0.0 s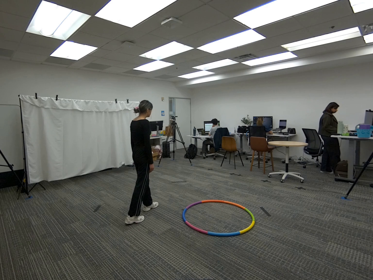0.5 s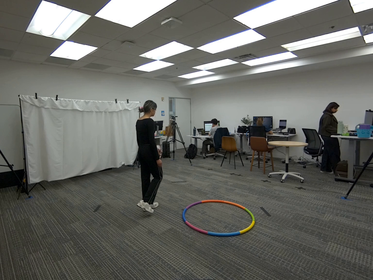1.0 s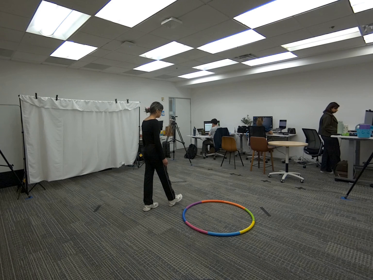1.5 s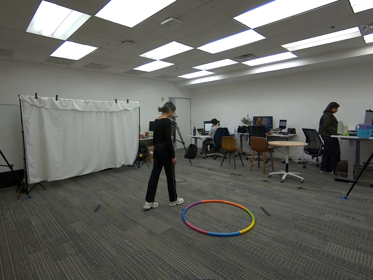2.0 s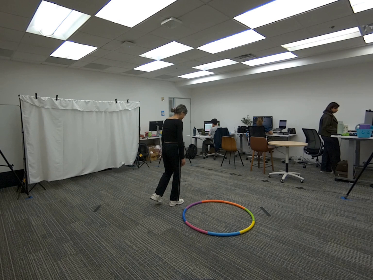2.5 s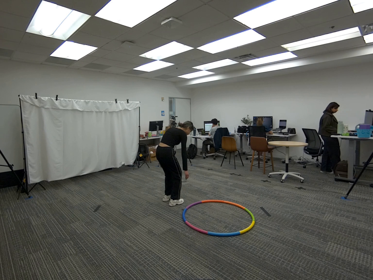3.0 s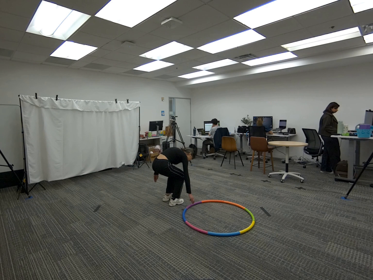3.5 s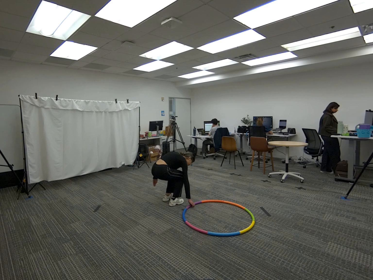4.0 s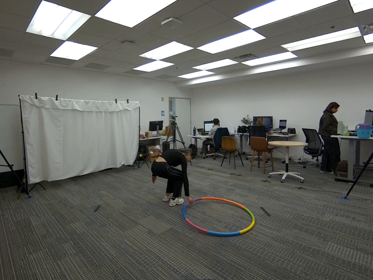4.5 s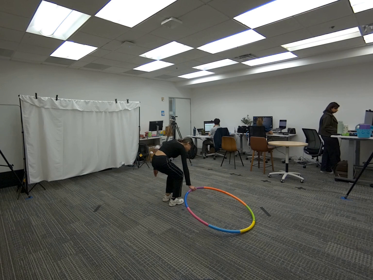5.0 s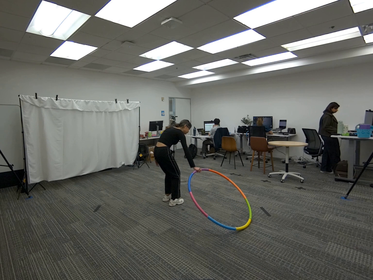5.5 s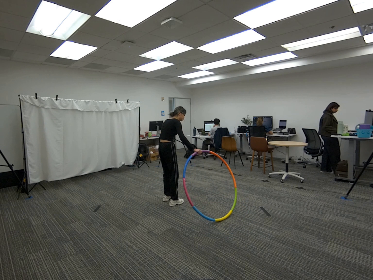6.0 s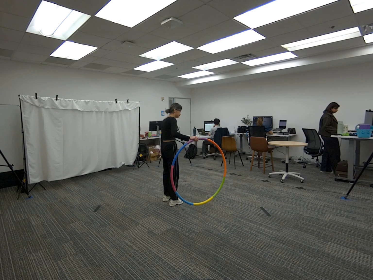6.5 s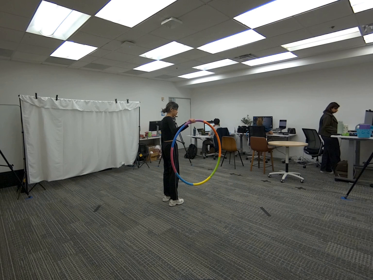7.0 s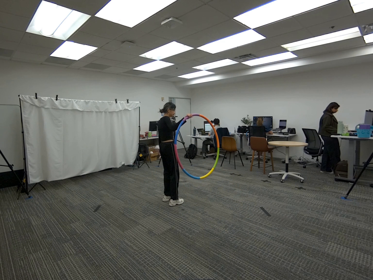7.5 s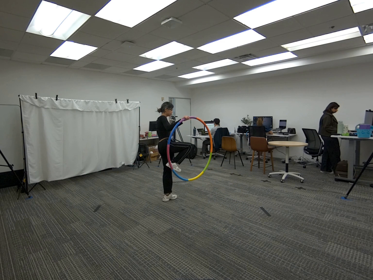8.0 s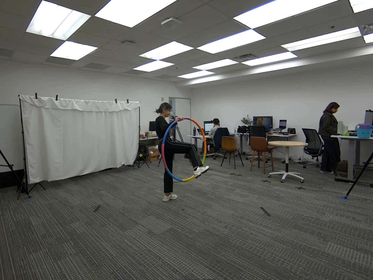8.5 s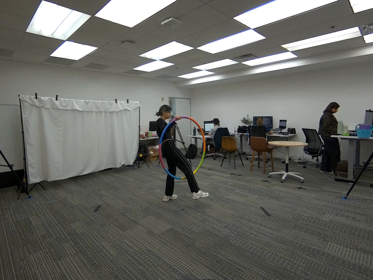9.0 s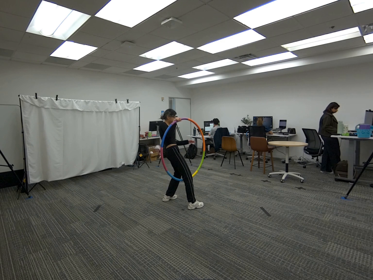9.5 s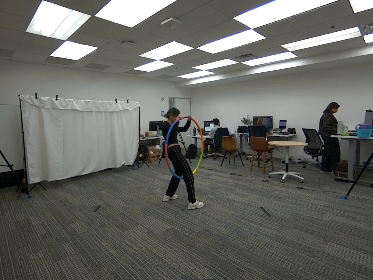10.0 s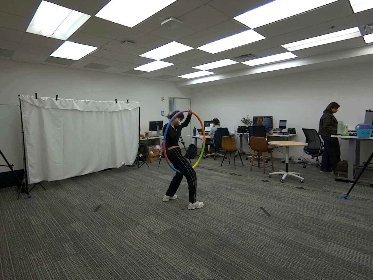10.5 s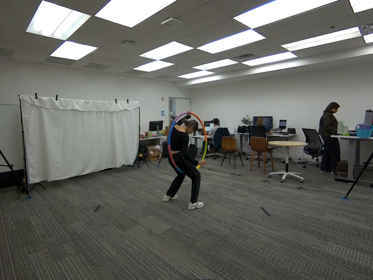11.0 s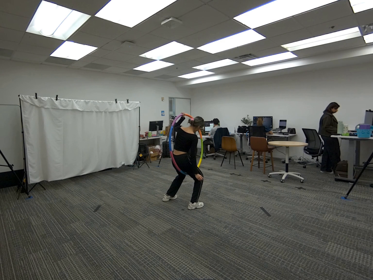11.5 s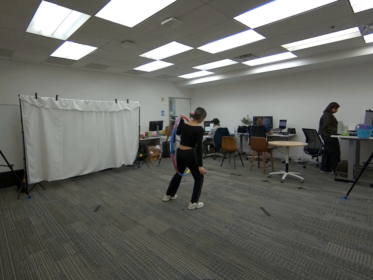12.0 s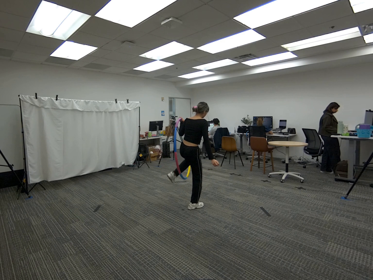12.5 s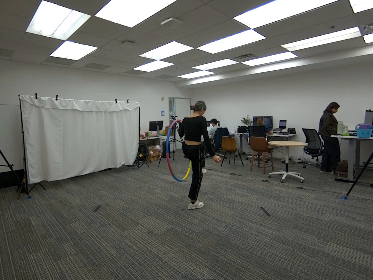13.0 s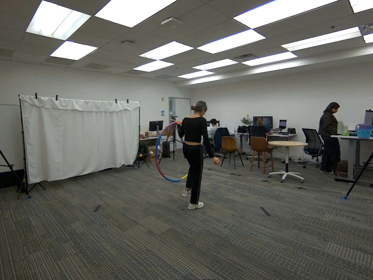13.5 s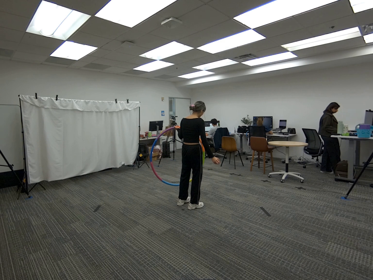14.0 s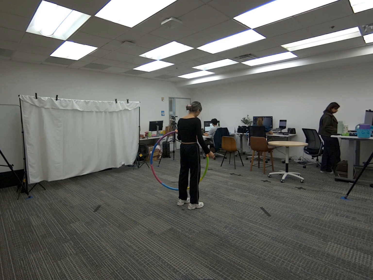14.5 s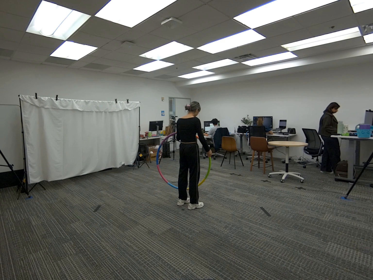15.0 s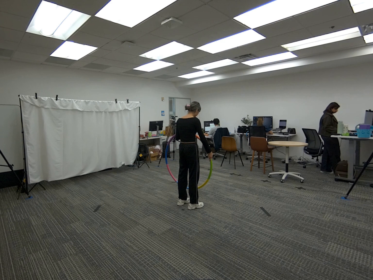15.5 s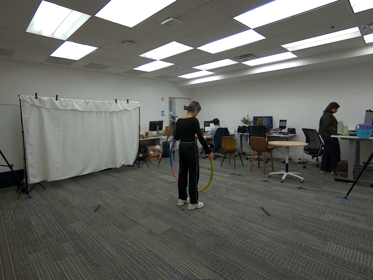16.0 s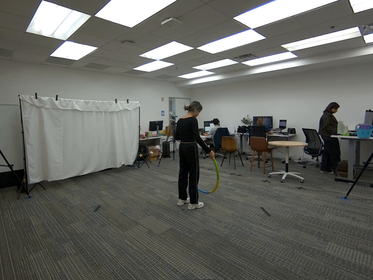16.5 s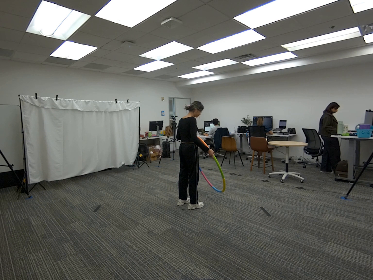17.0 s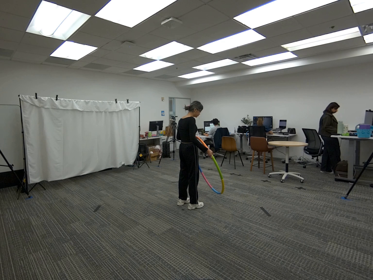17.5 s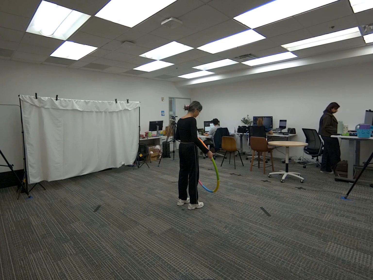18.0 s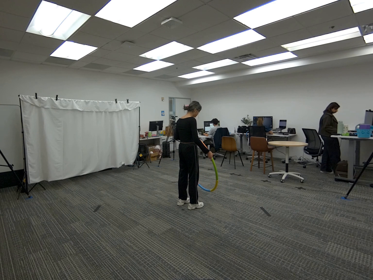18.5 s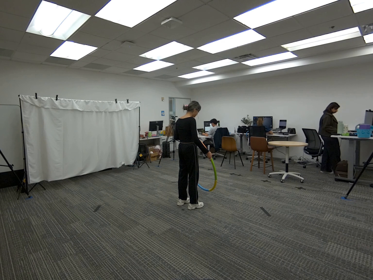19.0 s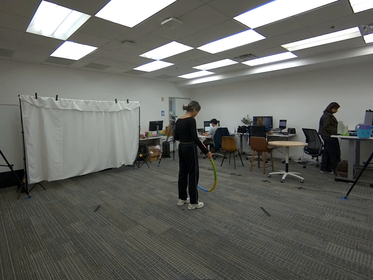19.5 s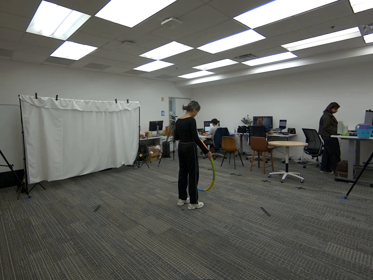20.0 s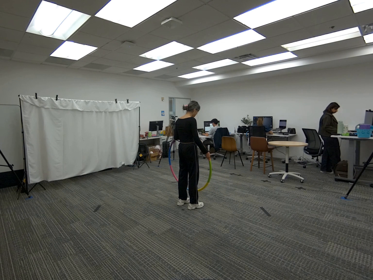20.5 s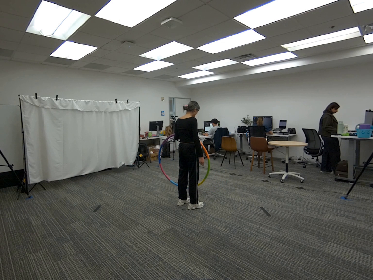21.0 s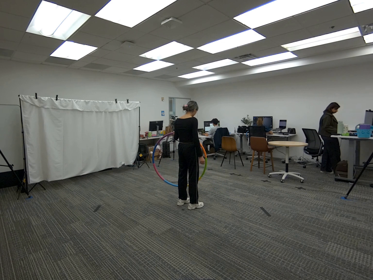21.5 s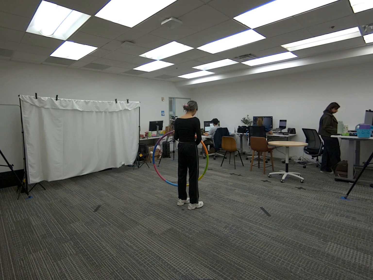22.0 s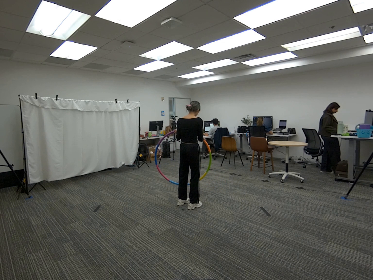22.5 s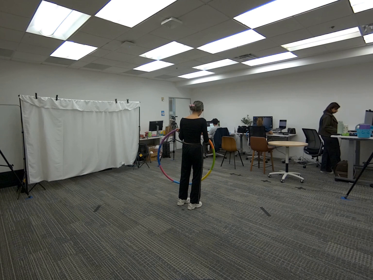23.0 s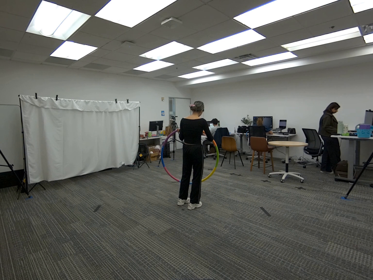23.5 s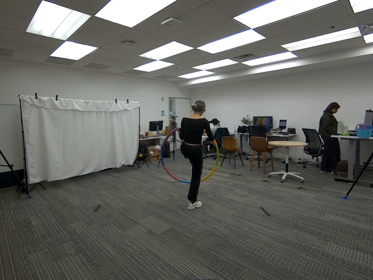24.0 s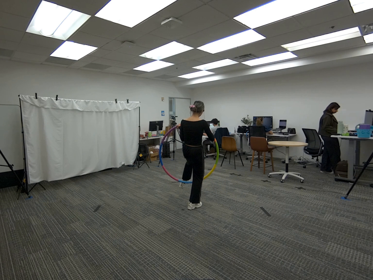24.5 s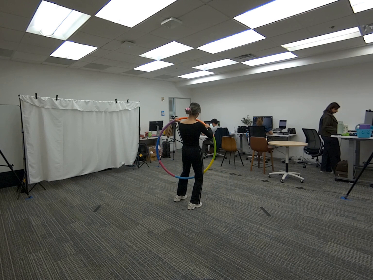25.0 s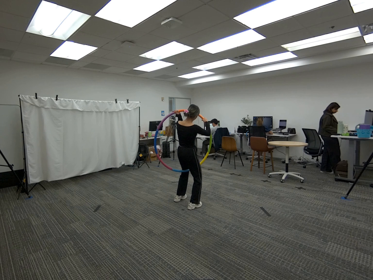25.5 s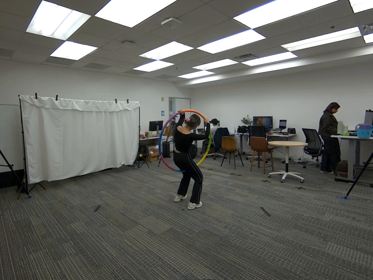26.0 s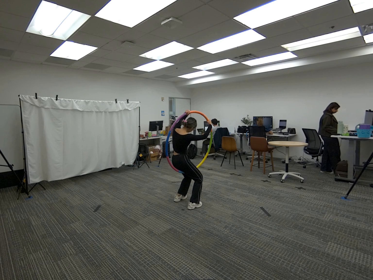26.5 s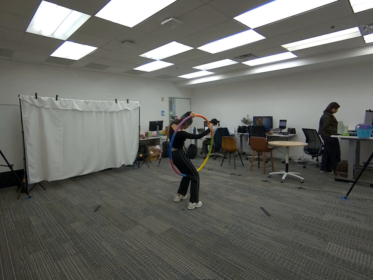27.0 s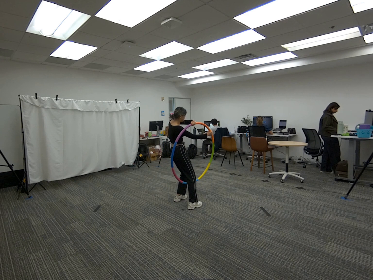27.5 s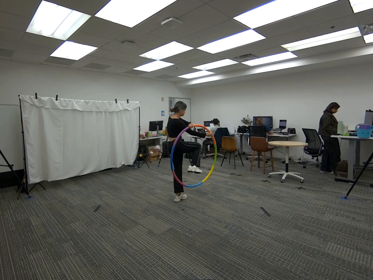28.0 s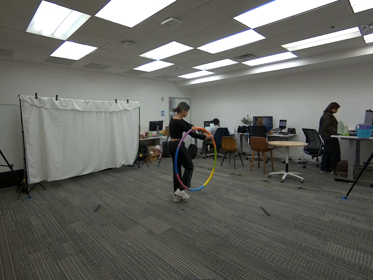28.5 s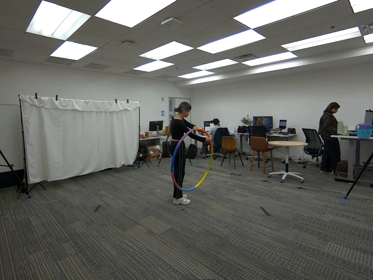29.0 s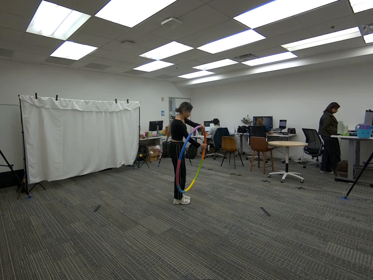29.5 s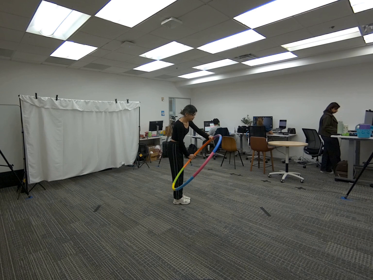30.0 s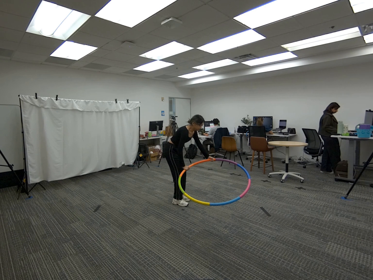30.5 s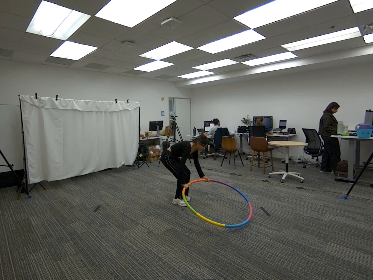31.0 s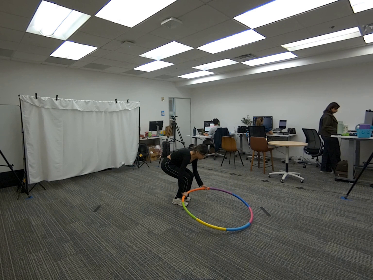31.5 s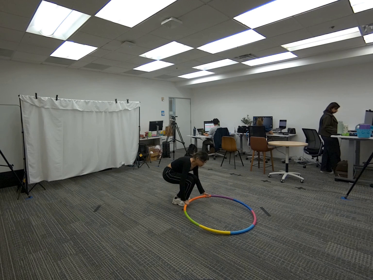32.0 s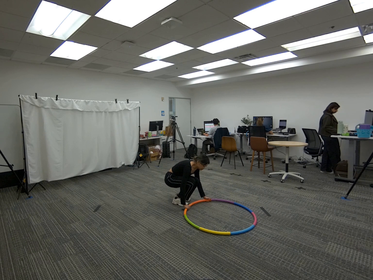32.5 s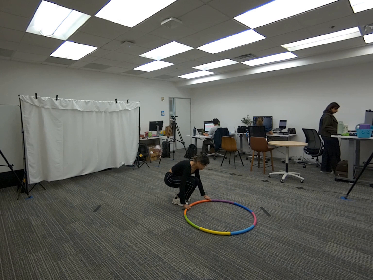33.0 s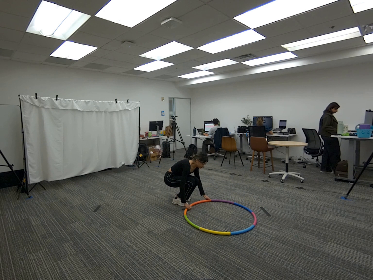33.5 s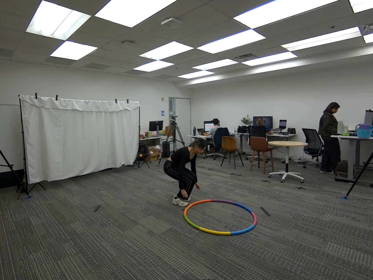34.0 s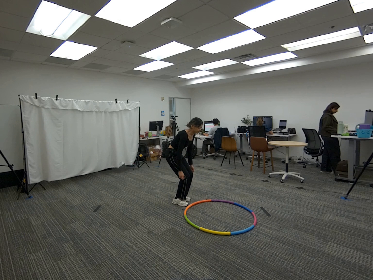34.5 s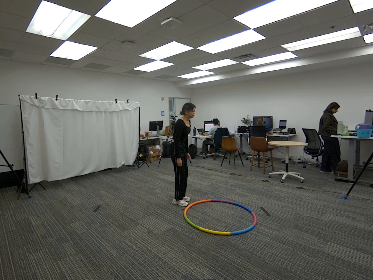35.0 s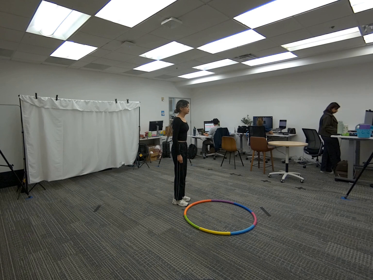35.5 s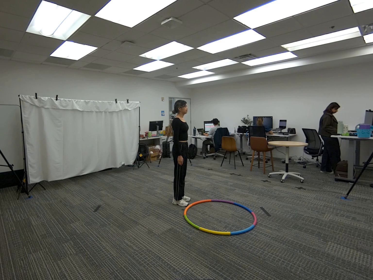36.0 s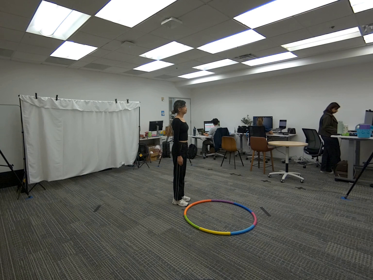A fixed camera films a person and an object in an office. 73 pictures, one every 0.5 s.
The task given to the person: Walk over to the hula hoop on the floor and grasp it with your right hand keeping the hula hoop vertical. Pass your right foot through the hula hoop and then your head and torso while shifting the hula hoop from your right hand to the left hand. Finally step through the hula hoop using your left leg. Place the hula hoop on the floor.
